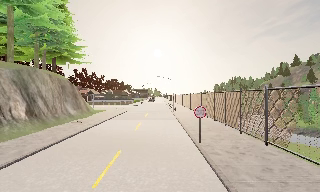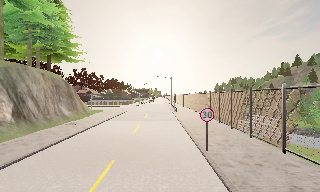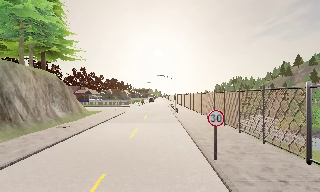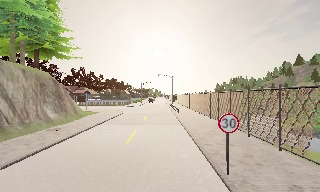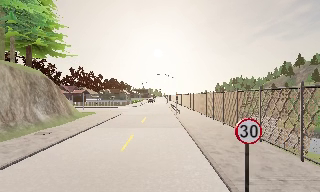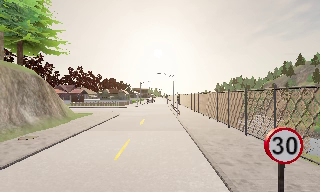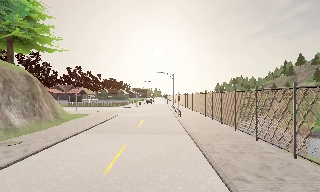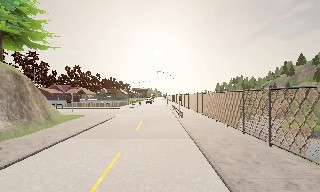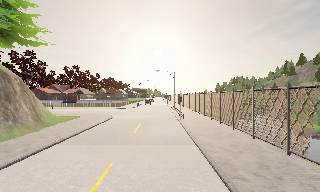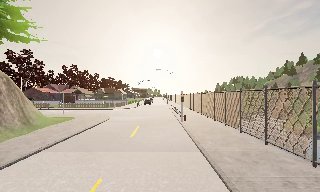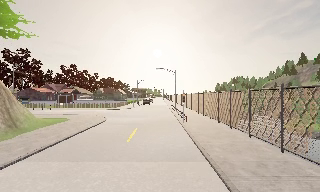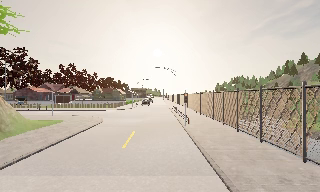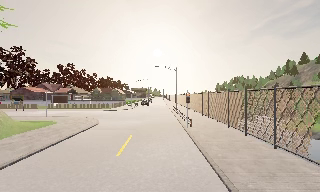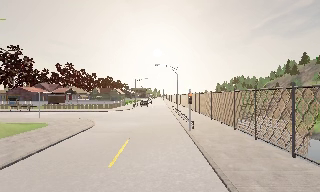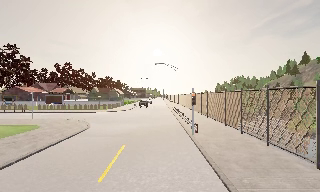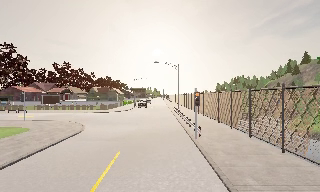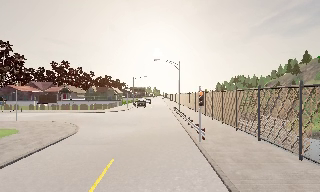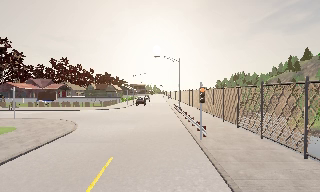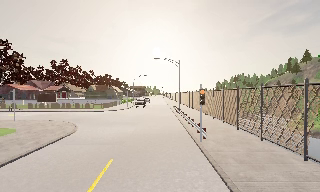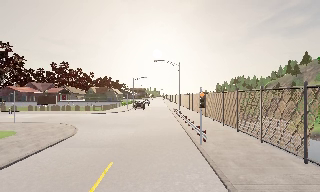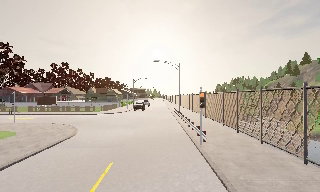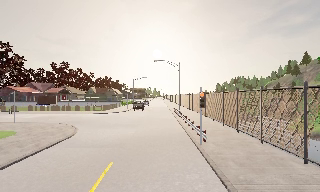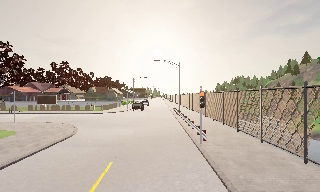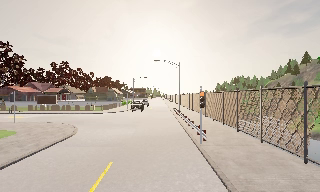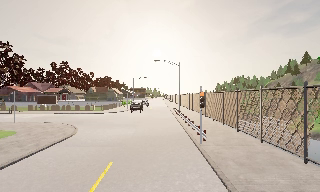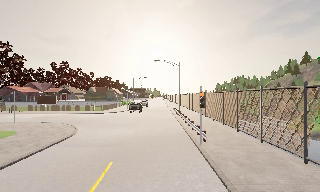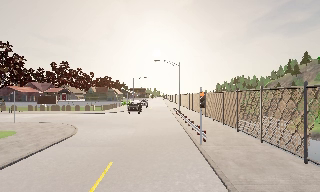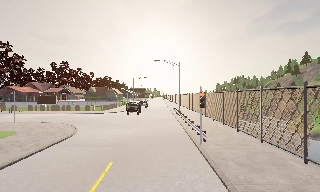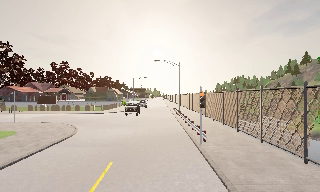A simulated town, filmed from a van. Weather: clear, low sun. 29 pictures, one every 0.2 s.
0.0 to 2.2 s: The camera travels forward, about 13 m, so what stands in front looms larger.
2.2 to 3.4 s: The camera travels forward, about 6 m, so what stands in front looms larger. It loses speed.
3.4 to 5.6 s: The camera keeps its place and its aim.
The film runs forward here.
